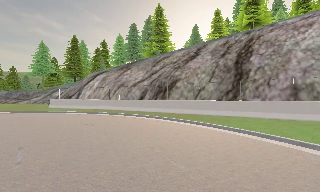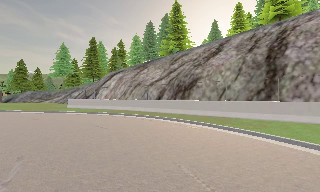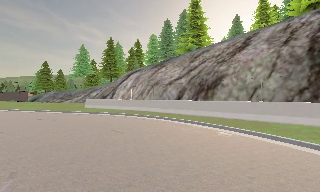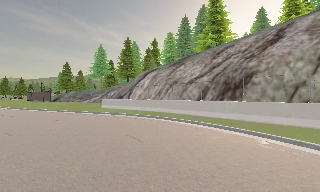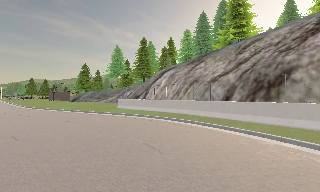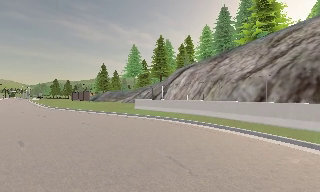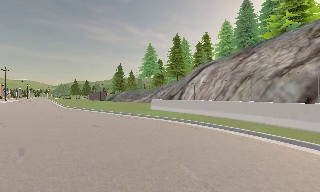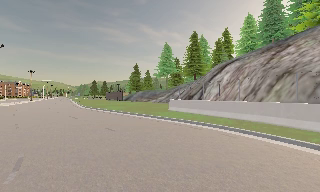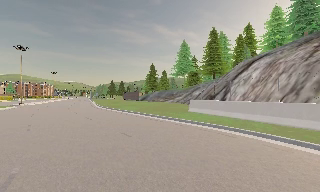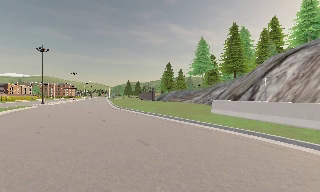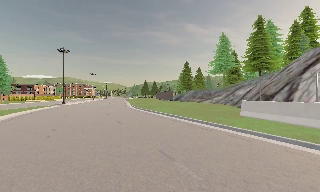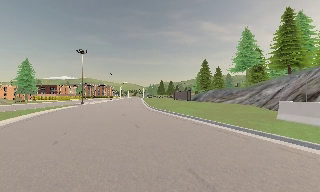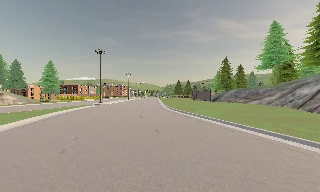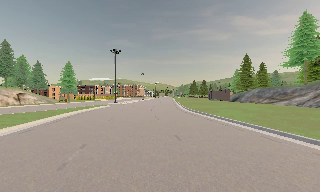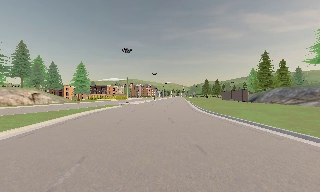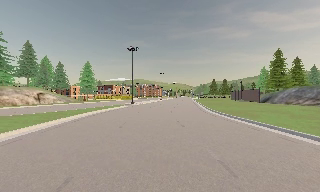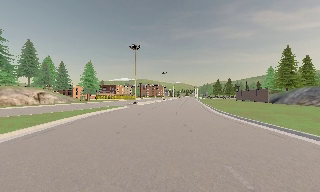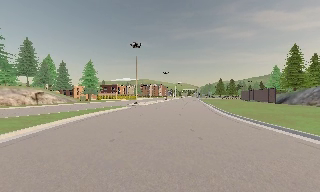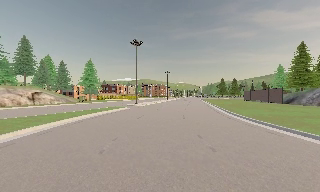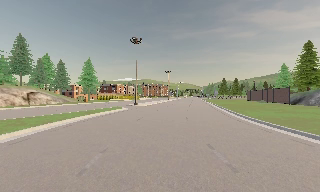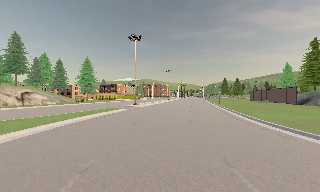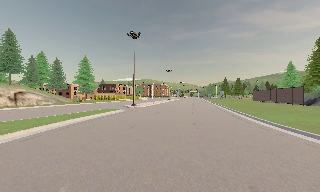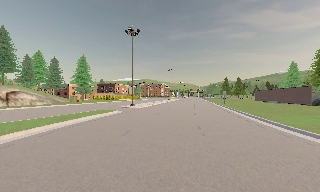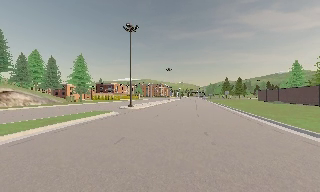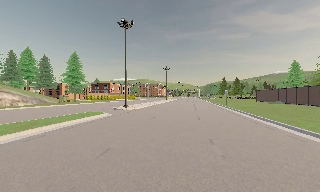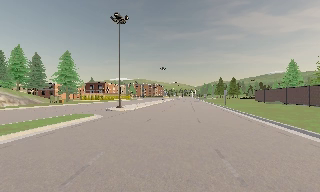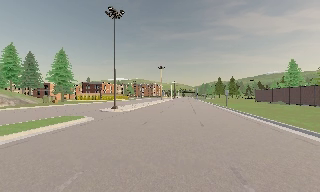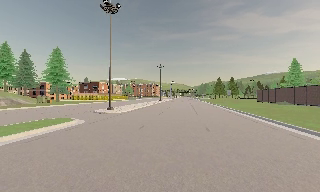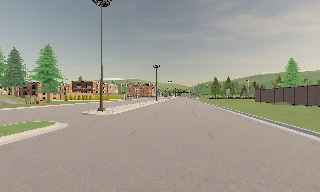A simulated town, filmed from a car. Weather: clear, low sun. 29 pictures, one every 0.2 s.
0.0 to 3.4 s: The camera pans to its left, which is counterclockwise from overhead, by about 80 degrees. It travels forward, about 25 m.
3.4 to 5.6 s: The camera travels forward, about 14 m, so what stands in front looms larger.
The film runs forward here.
